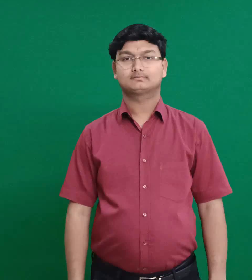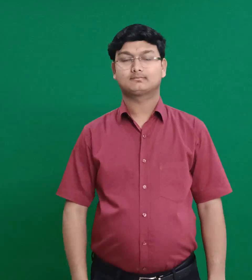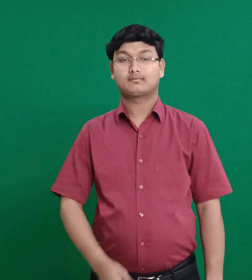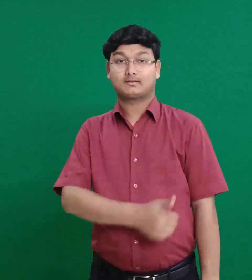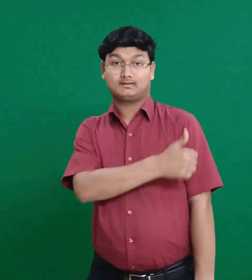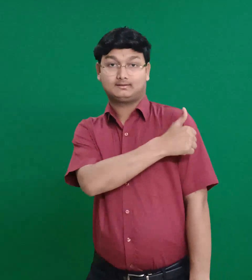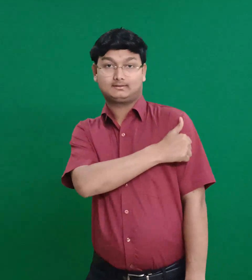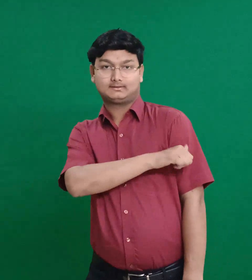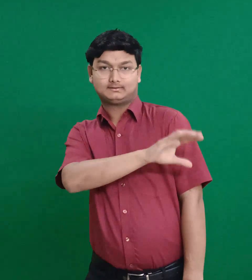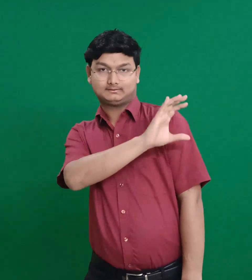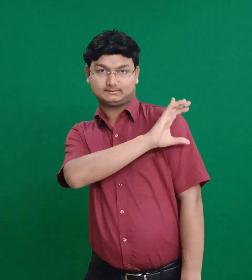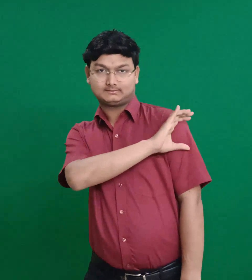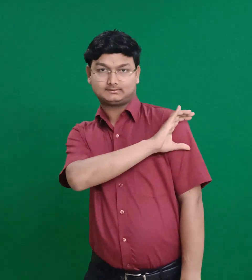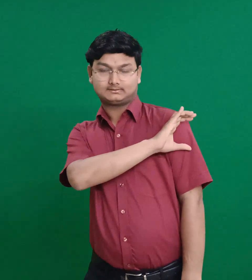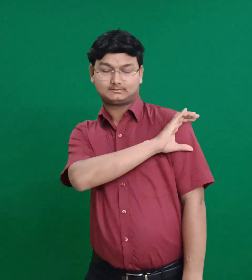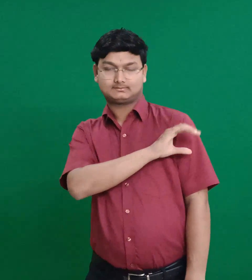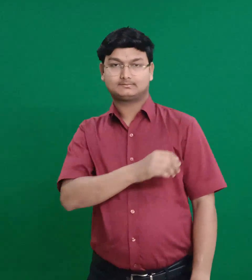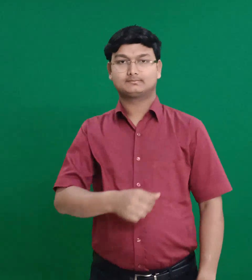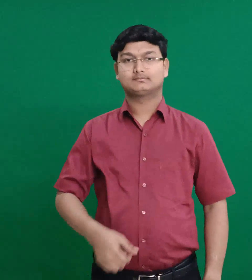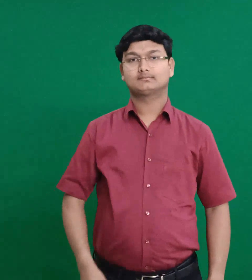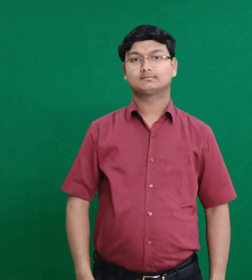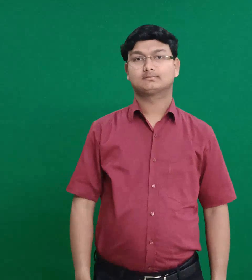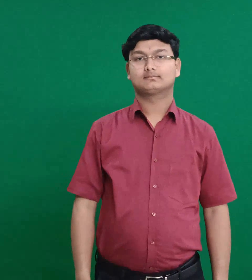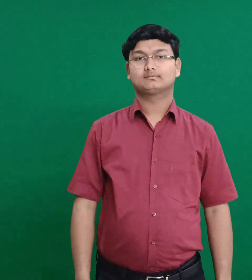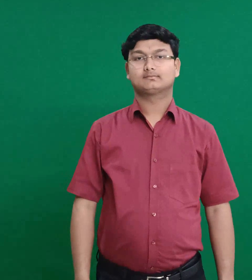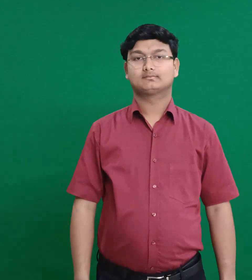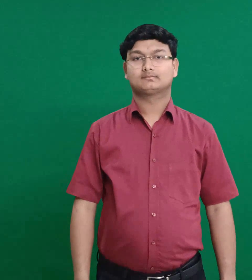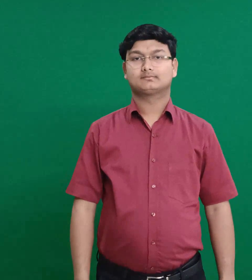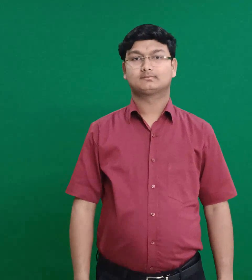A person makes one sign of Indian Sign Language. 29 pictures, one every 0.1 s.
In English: antichrists
